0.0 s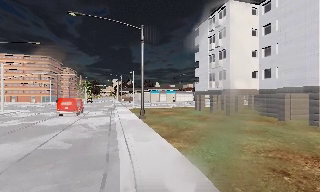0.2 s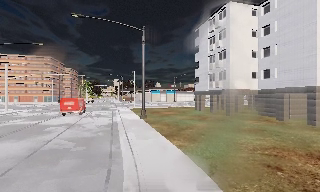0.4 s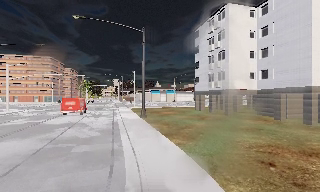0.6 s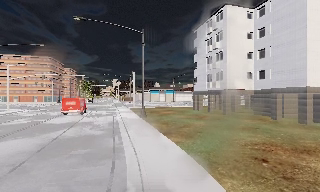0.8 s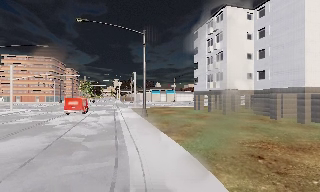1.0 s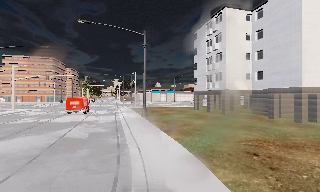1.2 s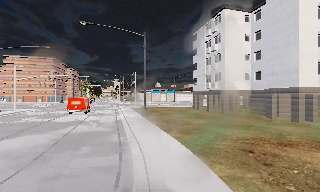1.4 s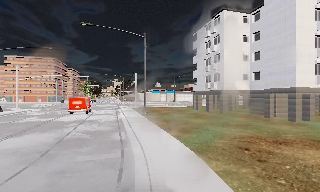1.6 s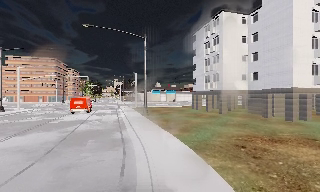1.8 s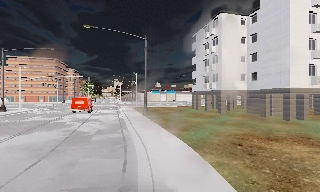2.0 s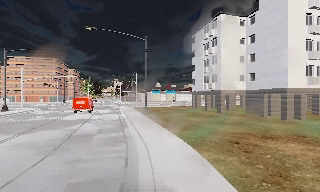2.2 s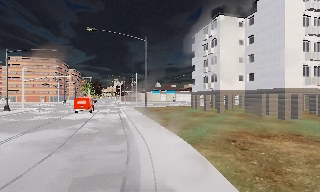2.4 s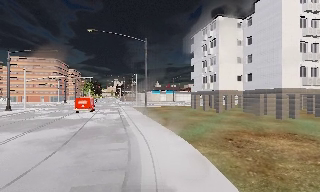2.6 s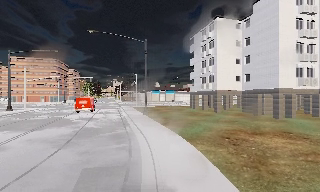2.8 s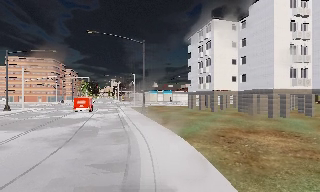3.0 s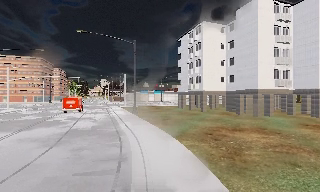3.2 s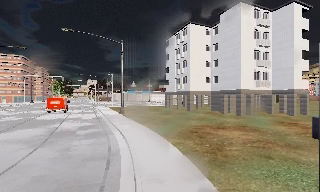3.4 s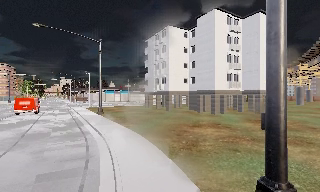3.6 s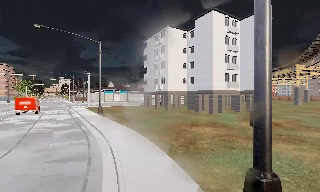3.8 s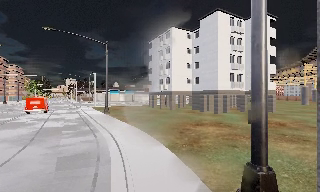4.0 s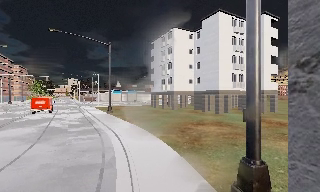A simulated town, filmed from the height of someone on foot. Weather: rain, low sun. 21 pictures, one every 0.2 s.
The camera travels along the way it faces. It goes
backward.
0.0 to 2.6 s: The camera travels backward, about 4.5 m, so what stands in front gets smaller.
2.6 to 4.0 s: The scene slides to the left, as the camera pans about 15 degrees to its right. It travels backward, about 2.5 m, so what stands in front gets smaller.
The film runs backward here.
